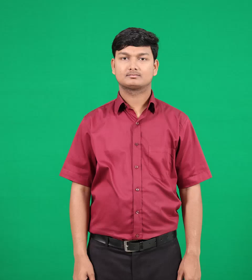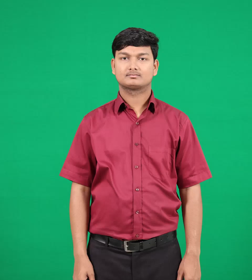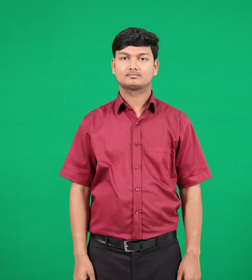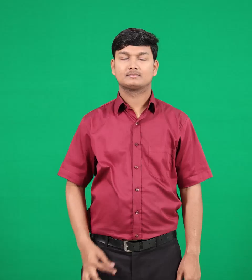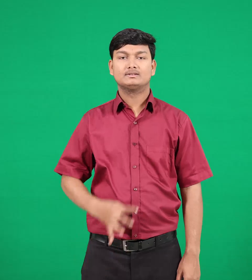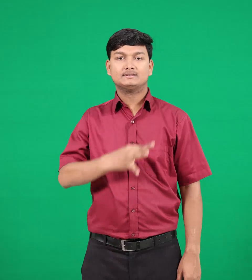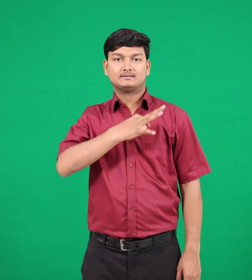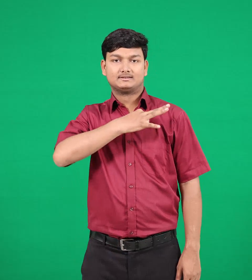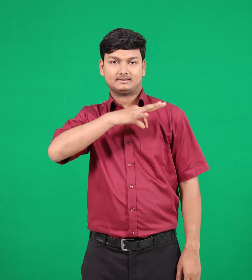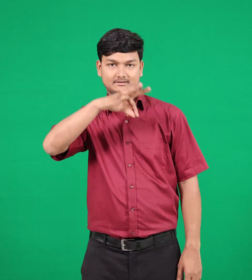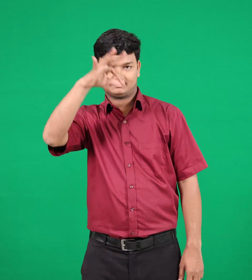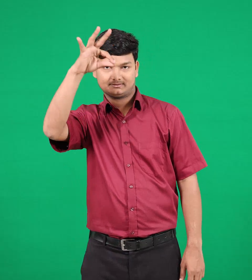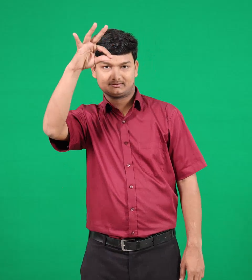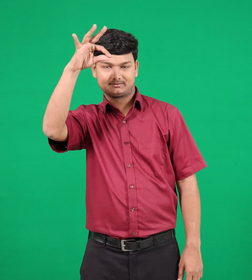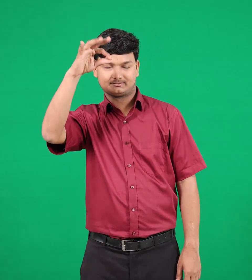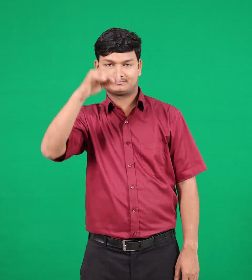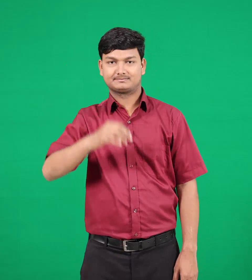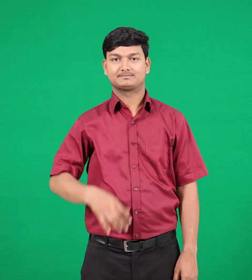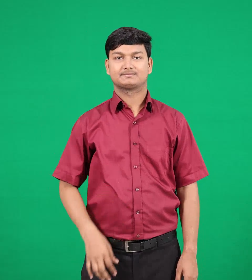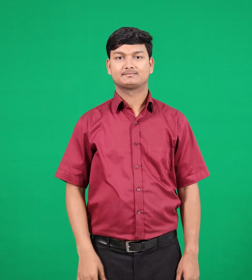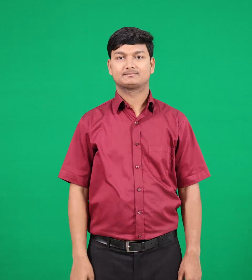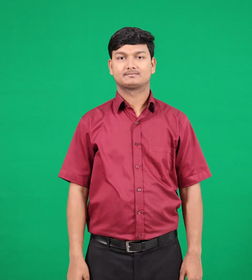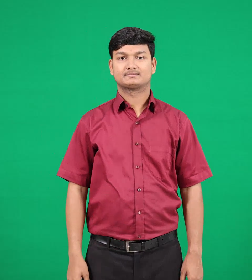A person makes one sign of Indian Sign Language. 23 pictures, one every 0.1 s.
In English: soul
